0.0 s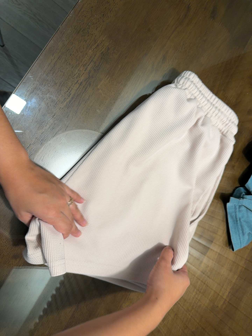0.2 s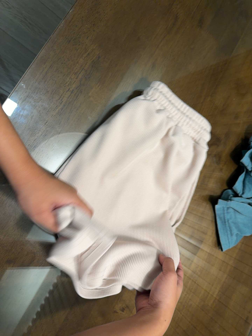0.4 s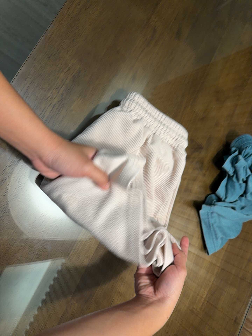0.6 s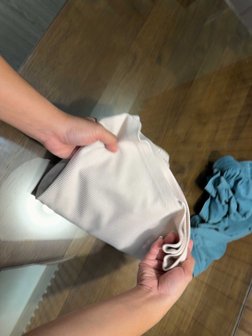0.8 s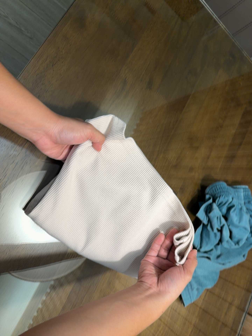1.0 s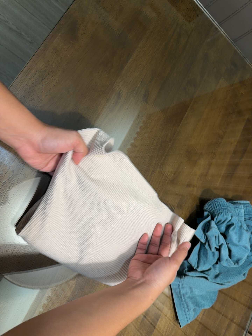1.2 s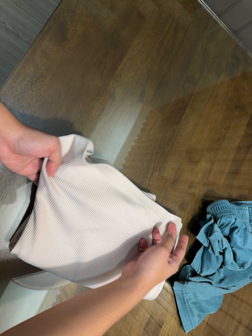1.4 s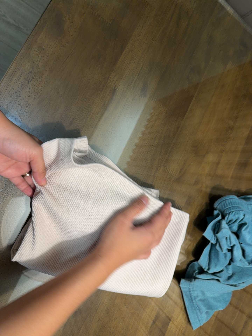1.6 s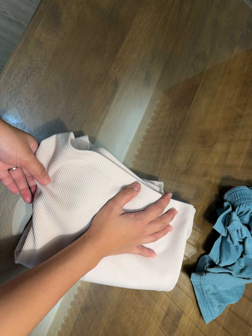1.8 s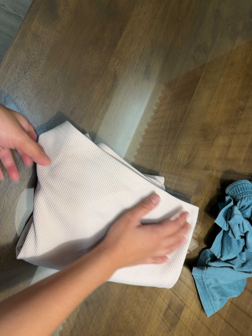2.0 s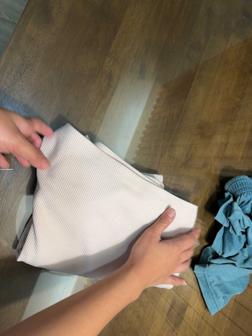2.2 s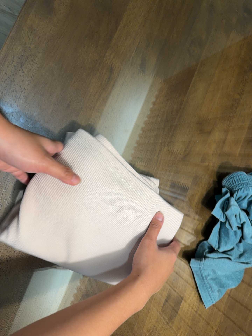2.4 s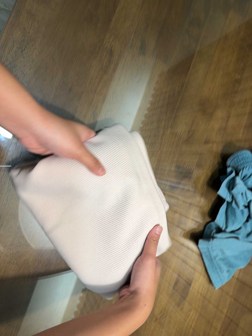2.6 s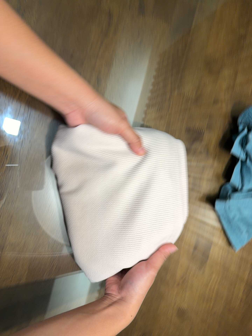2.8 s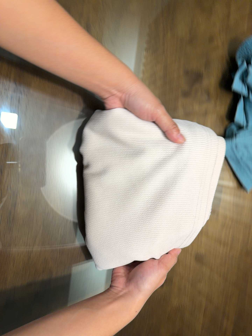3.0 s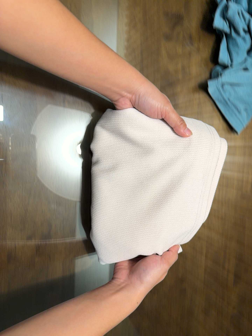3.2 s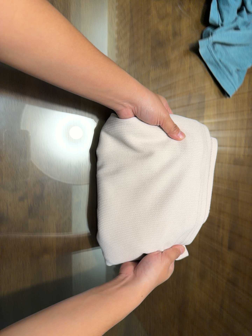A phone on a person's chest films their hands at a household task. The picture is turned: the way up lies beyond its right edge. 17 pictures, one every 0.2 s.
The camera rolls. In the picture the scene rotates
counterclockwise.
0.0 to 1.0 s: The camera travels toward the top of its view and to its right, about 14 cm, so close, fixed things drift downward.
1.0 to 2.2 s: The camera shifts only a little, or ends up much as it began.
2.2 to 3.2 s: The camera travels toward the bottom of its view, about 26 cm, so close, fixed things drift upward. Its aim tips toward the bottom of its view by about 10 degrees, and the scene shifts upward. It rolls about its line of sight by about 20 degrees, and the scene rotates counterclockwise.
The film runs forward here.
